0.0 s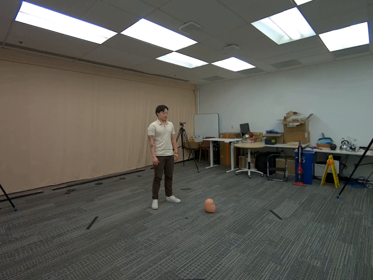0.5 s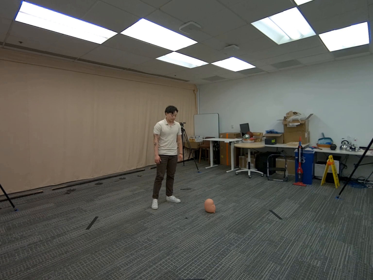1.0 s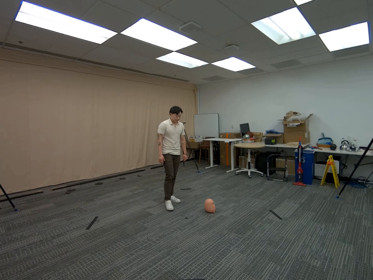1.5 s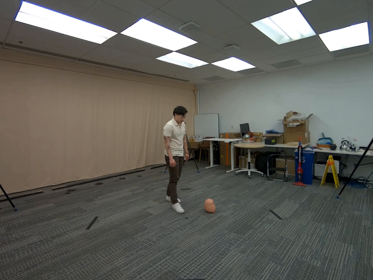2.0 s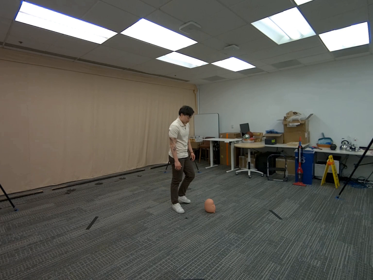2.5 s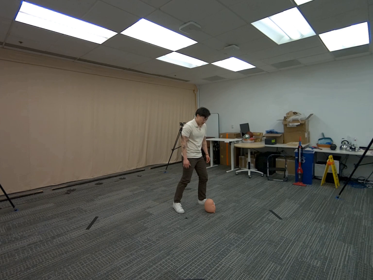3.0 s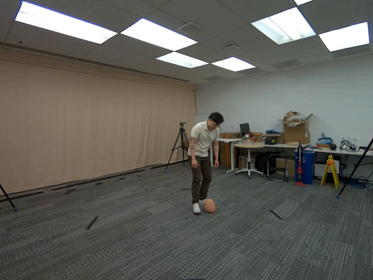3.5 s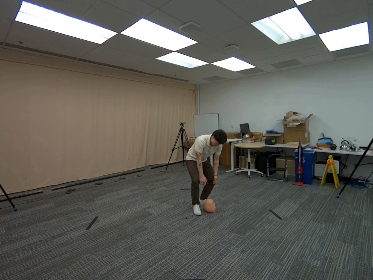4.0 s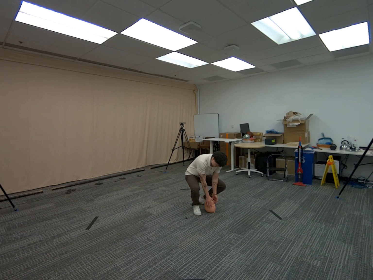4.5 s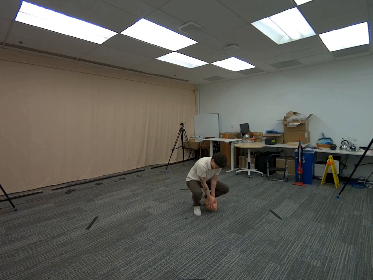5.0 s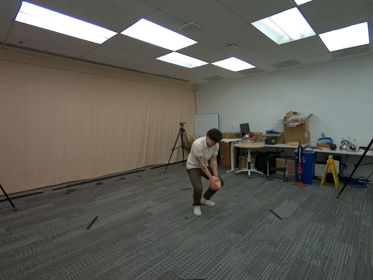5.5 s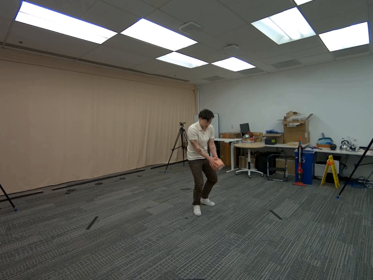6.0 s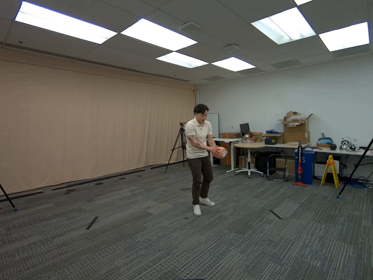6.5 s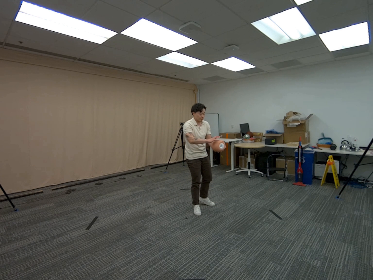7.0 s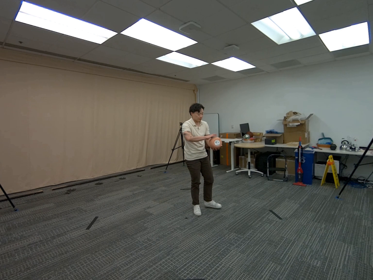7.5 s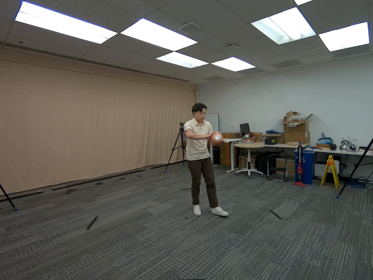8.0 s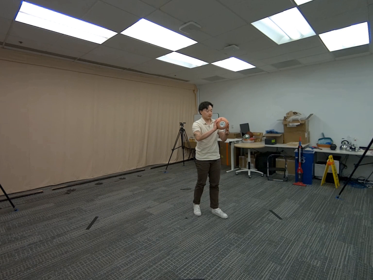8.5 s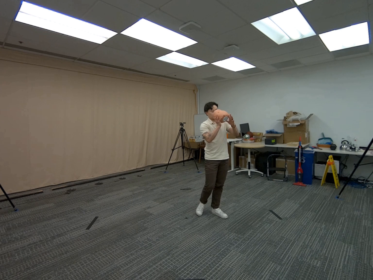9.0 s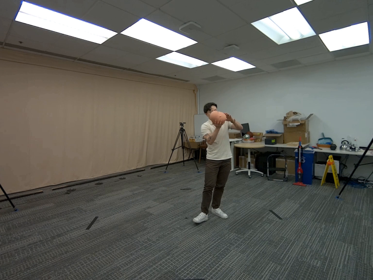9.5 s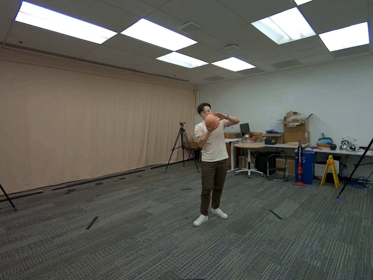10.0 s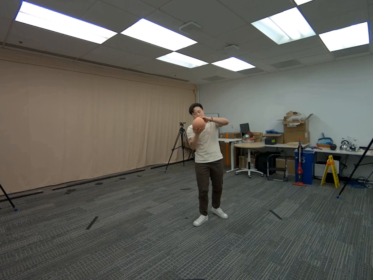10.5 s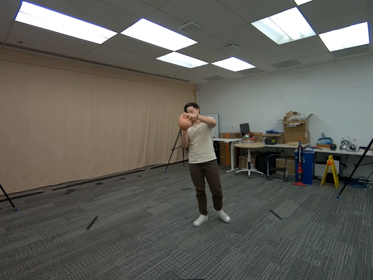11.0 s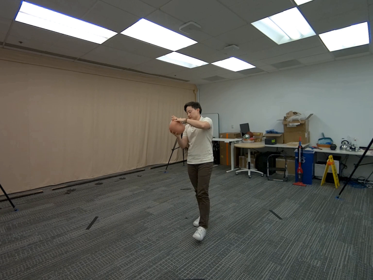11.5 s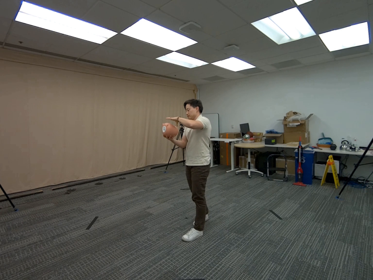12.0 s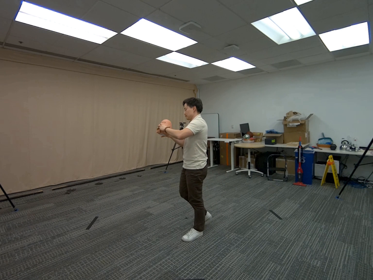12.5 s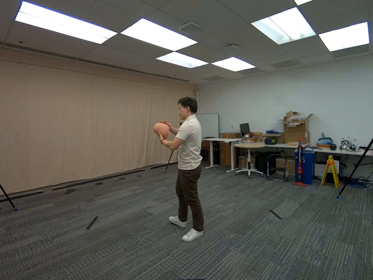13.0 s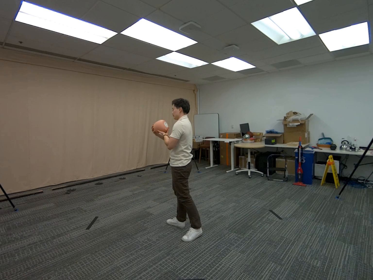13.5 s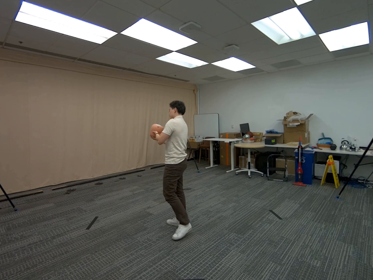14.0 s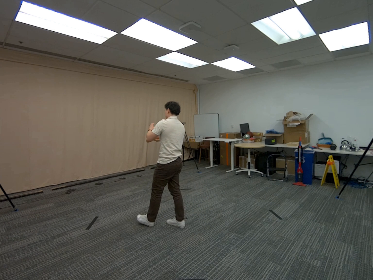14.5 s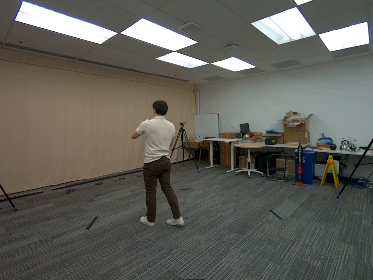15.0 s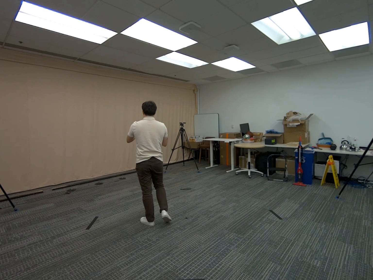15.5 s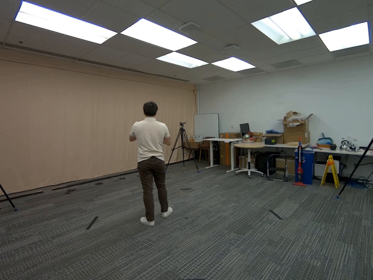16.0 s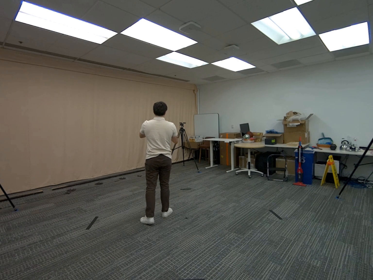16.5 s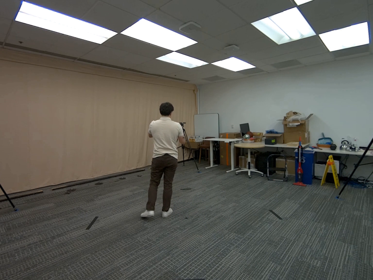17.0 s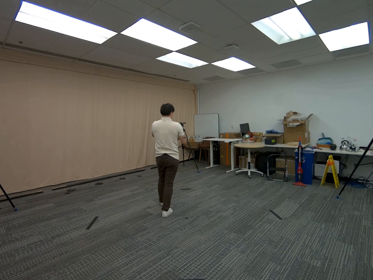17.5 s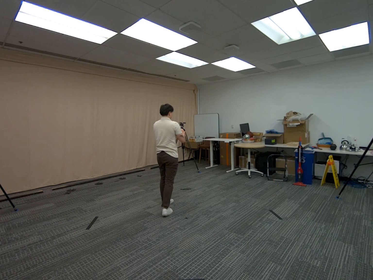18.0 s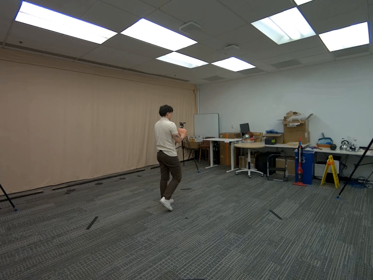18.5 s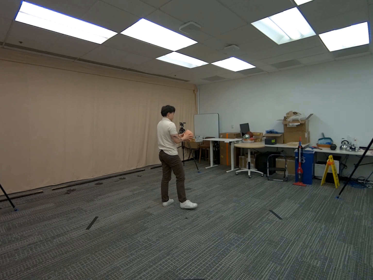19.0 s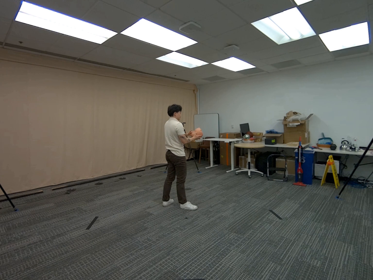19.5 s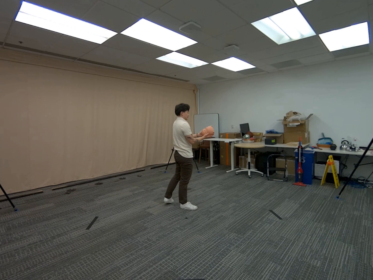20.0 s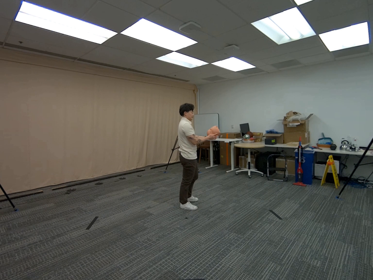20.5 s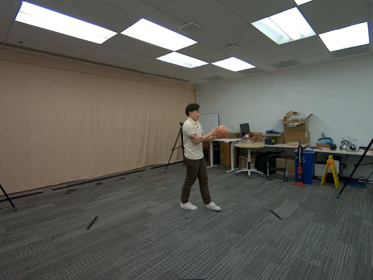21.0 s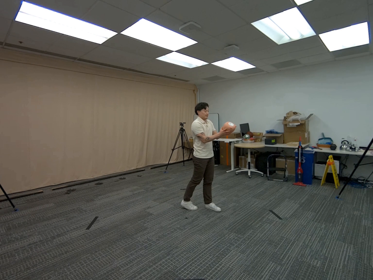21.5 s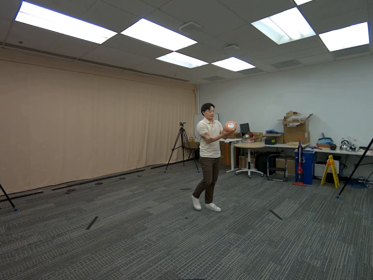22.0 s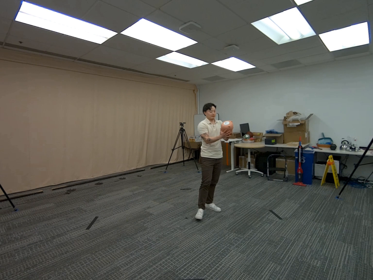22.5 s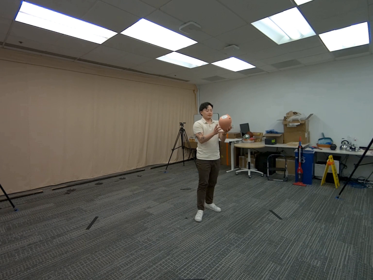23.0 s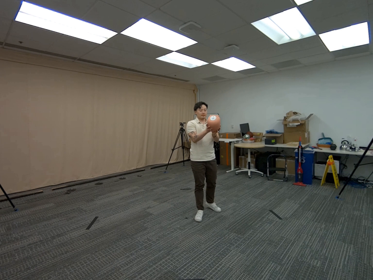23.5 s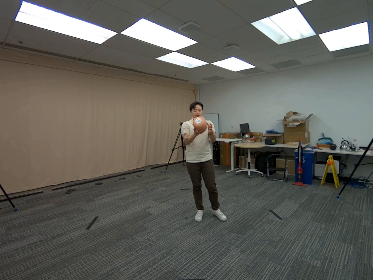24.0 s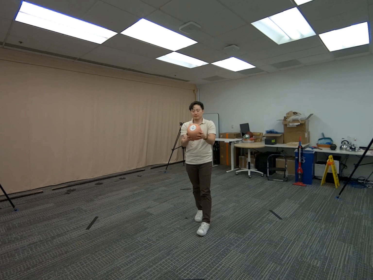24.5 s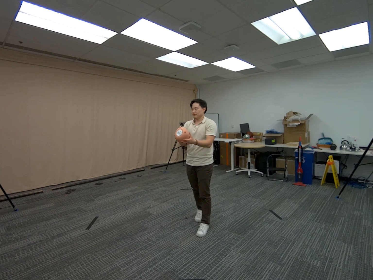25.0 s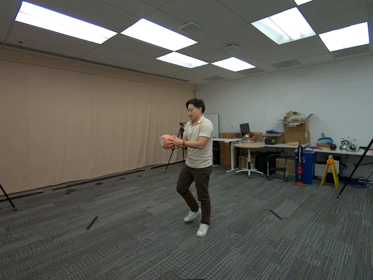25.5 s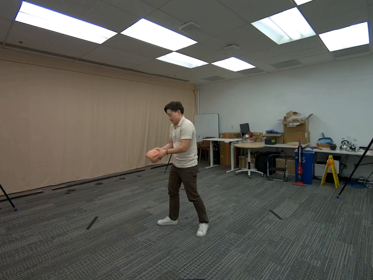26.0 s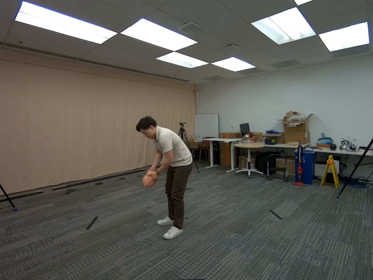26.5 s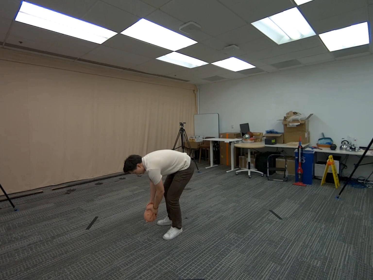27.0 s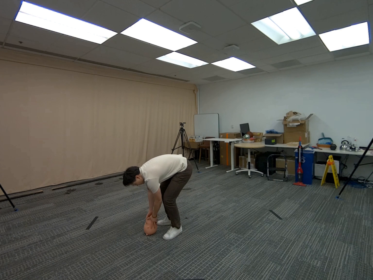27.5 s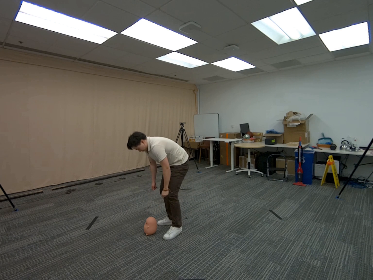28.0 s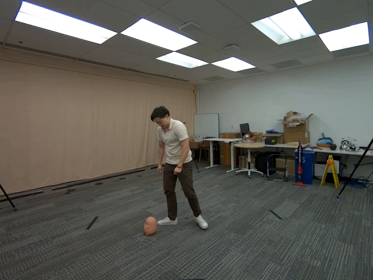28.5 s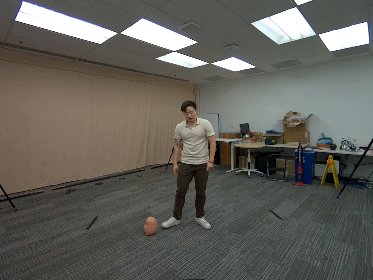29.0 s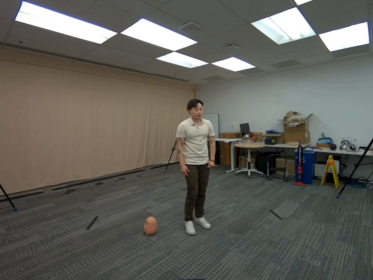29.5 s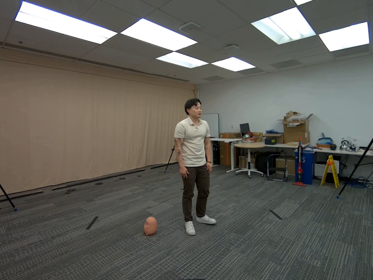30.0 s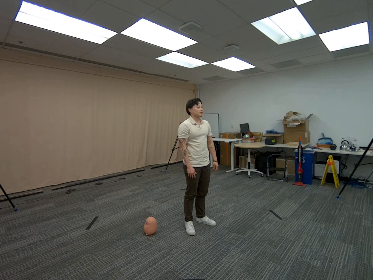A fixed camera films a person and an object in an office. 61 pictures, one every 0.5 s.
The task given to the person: Walk over to the potato light and pick it up from the floor. Rotate the potato with both hands as you walk in a circle. Place the potato light back on the floor.
